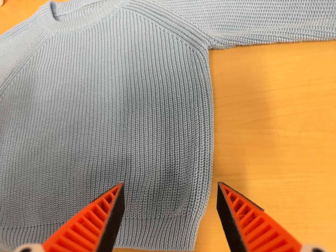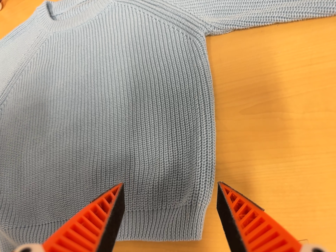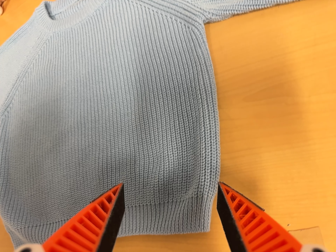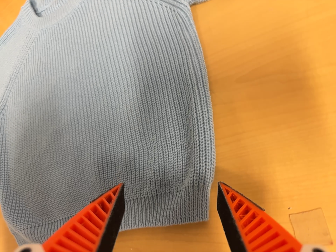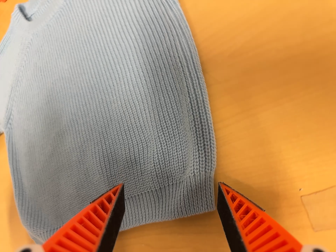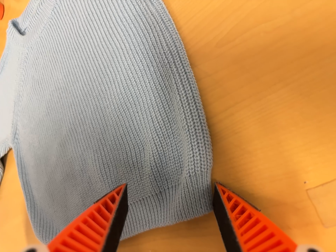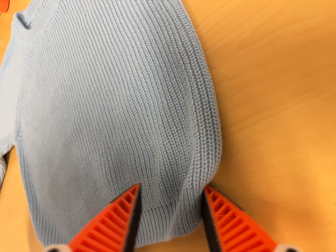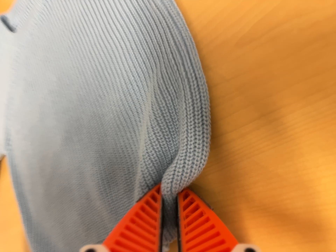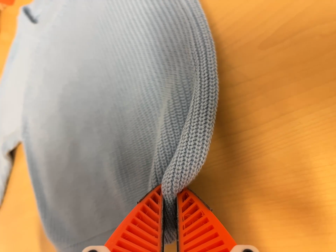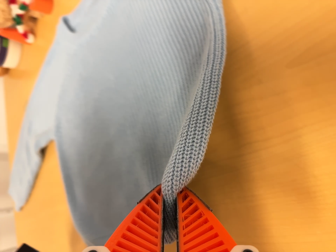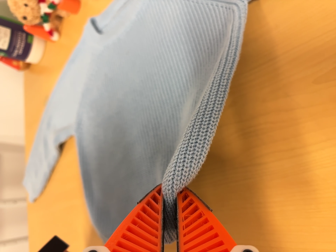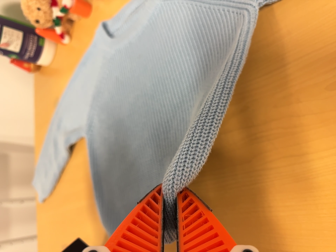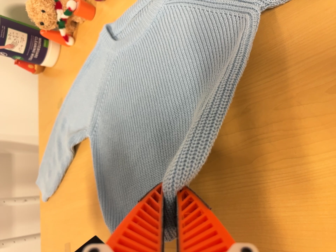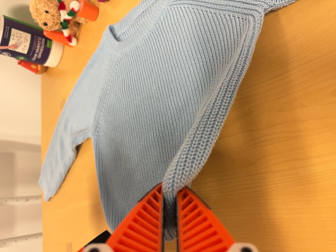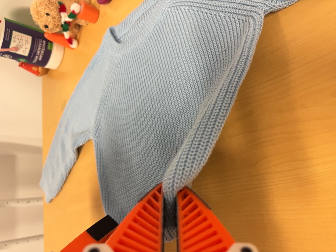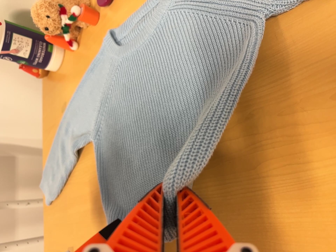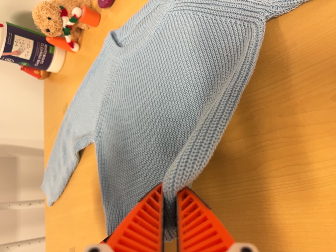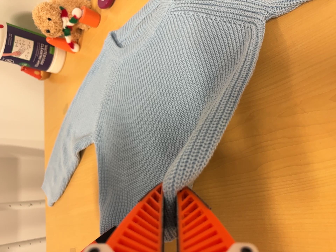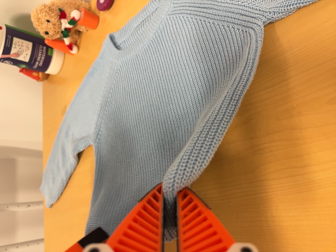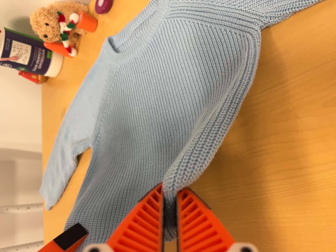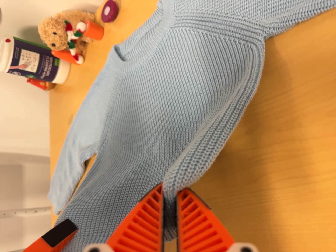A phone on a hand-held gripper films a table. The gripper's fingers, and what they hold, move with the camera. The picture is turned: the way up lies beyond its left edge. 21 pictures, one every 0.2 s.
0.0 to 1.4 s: The camera pans to its left by about 15 degrees. It travels forward and to its right, about 10 cm, so what stands in front looms larger. Its aim tips toward the bottom of its view by about 10 degrees, and the scene shifts upward. It rolls about its line of sight by about 25 degrees, and the scene rotates counterclockwise.
1.4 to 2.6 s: The camera travels to its left and backward, about 10 cm, so close, fixed things drift to the right. It rolls about its line of sight by about 10 degrees, and the scene rotates clockwise.
2.6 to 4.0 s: The camera shifts only a little, or ends up much as it began.
The film runs forward here.
